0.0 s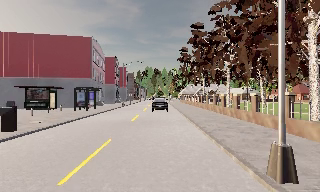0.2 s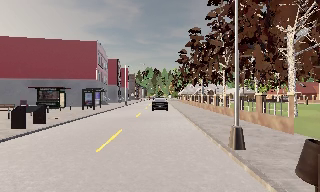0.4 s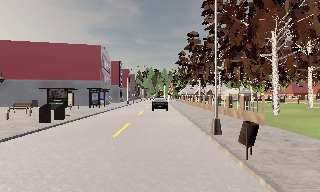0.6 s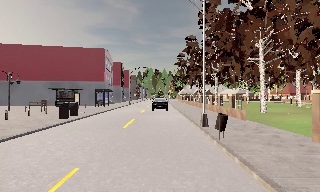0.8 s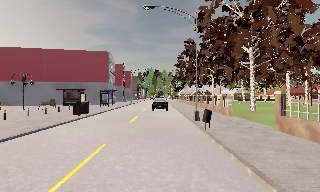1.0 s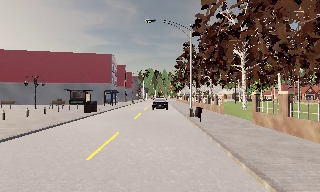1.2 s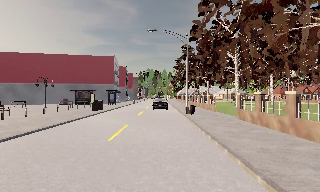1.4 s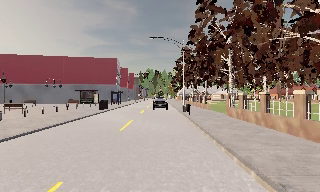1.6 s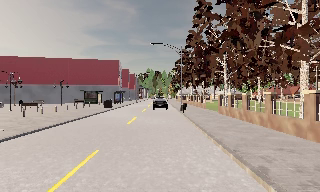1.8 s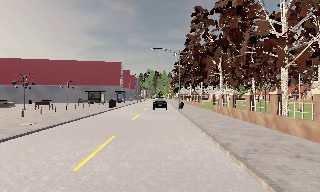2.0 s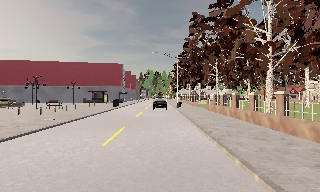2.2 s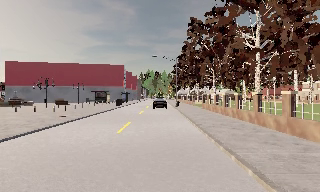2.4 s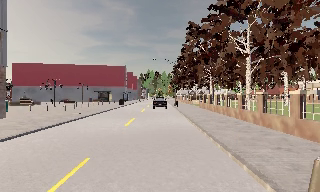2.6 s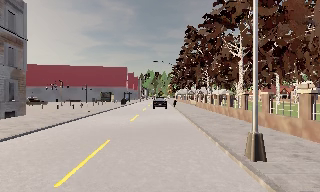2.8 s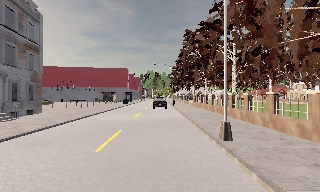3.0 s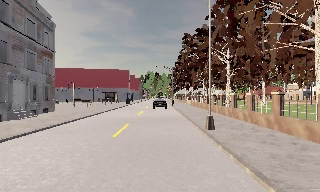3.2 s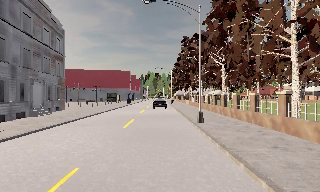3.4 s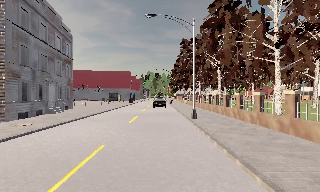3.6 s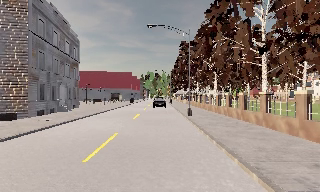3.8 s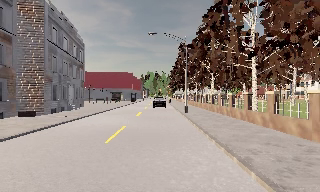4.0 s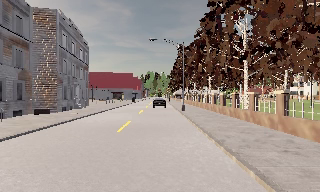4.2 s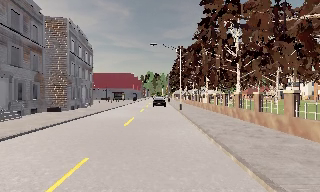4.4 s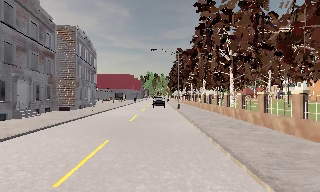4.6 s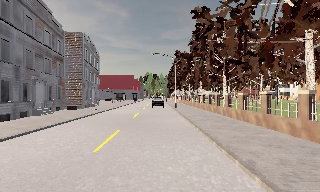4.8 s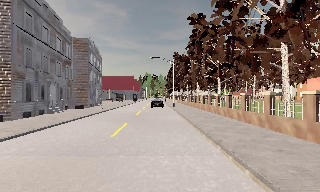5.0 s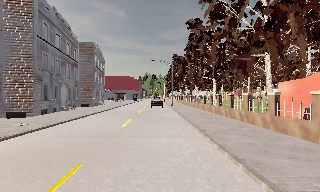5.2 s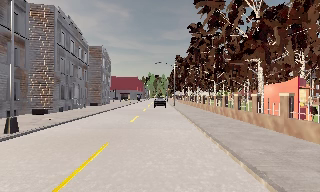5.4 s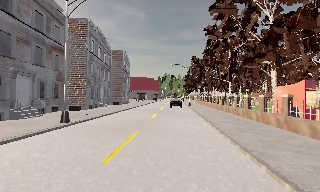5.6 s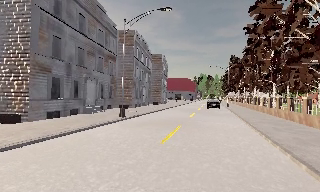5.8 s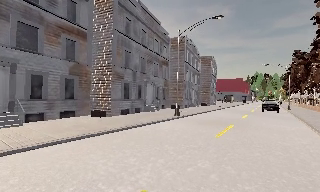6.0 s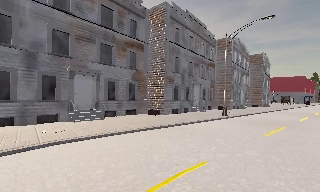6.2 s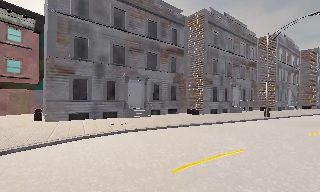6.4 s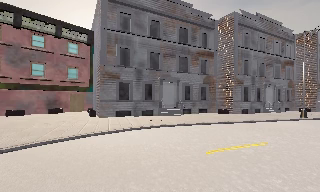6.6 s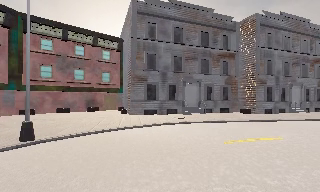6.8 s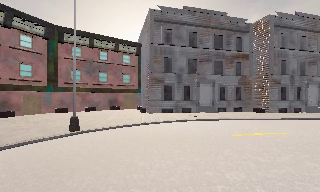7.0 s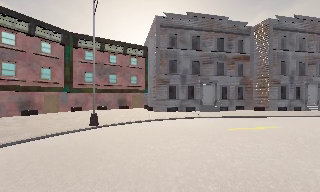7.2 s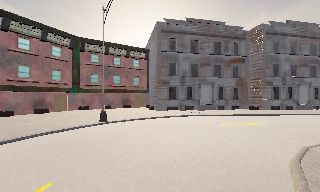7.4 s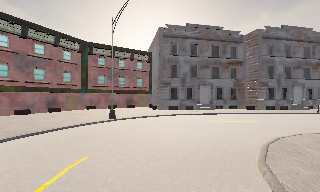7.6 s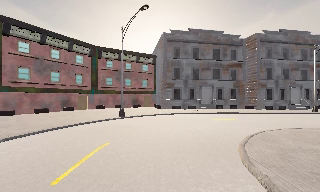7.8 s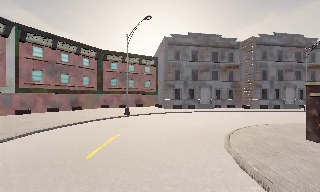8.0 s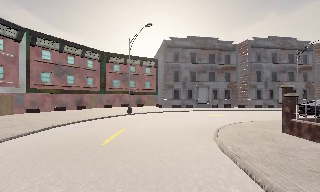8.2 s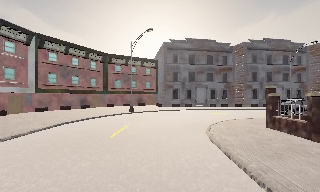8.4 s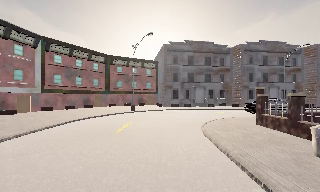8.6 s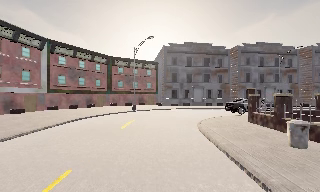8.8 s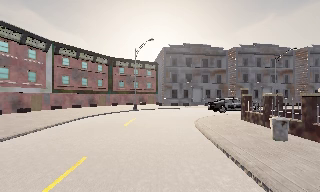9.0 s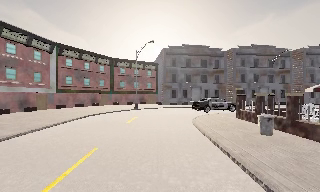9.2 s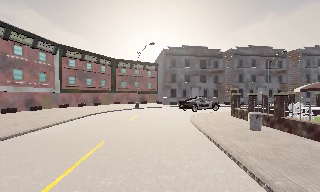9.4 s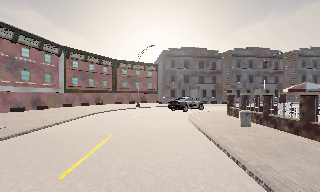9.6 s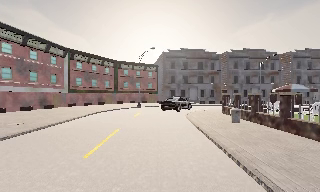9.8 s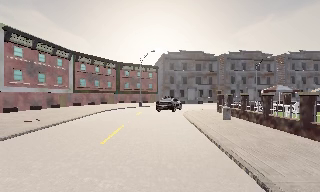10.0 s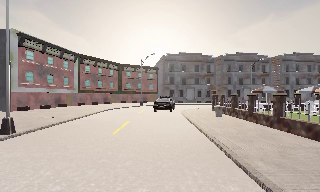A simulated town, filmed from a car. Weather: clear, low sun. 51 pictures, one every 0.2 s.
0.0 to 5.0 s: The camera travels backward, about 45 m, so what stands in front gets smaller.
5.0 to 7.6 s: The camera pans to its left, which is counterclockwise from overhead, by about 90 degrees. It travels backward, about 20 m.
7.6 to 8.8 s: The camera travels backward, about 6 m, so what stands in front gets smaller.
8.8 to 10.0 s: The camera travels backward, about 6 m, so what stands in front gets smaller. It gains speed.
The film runs backward here.
